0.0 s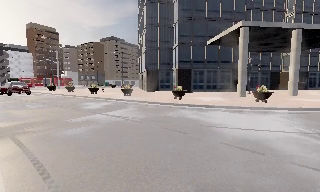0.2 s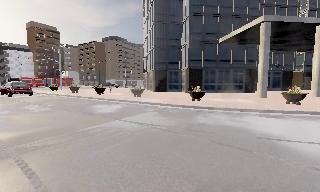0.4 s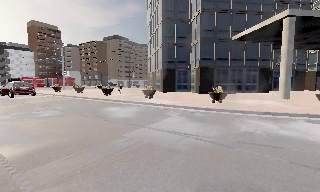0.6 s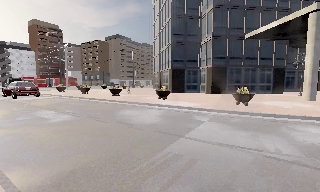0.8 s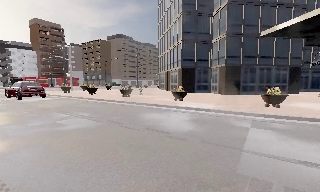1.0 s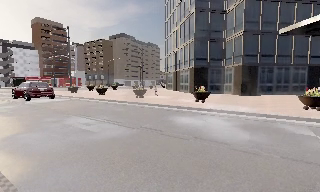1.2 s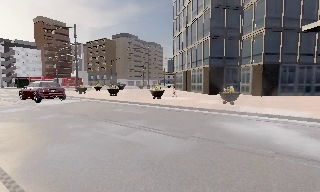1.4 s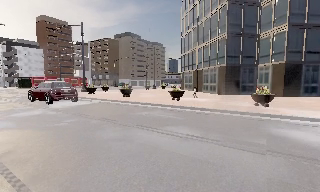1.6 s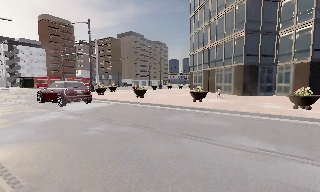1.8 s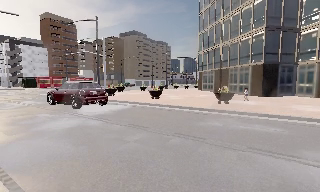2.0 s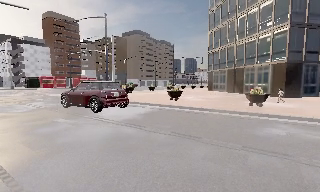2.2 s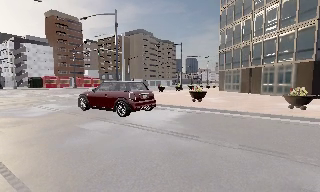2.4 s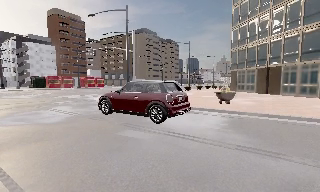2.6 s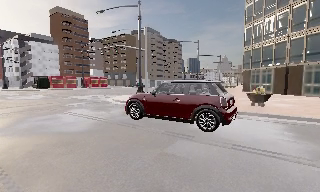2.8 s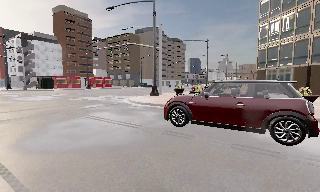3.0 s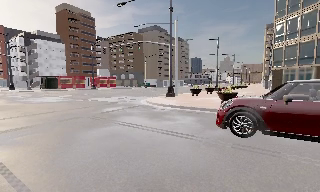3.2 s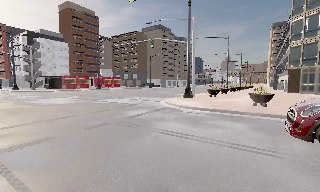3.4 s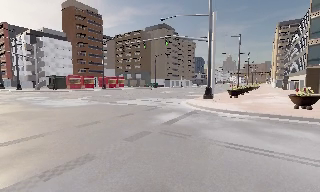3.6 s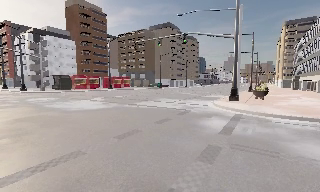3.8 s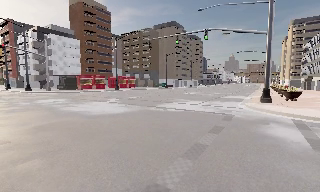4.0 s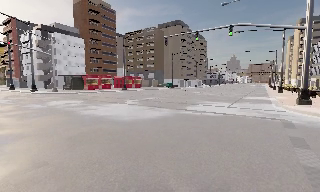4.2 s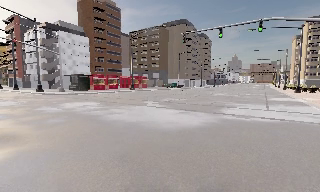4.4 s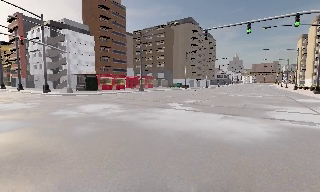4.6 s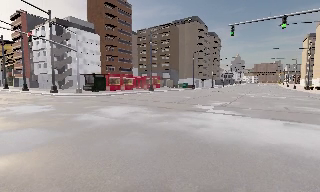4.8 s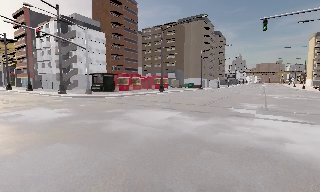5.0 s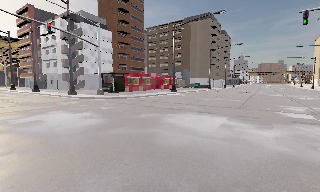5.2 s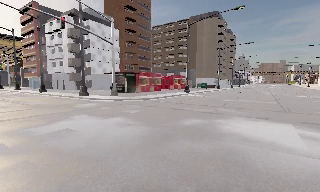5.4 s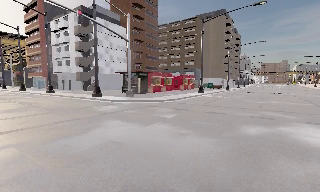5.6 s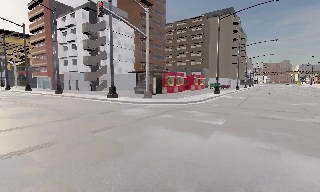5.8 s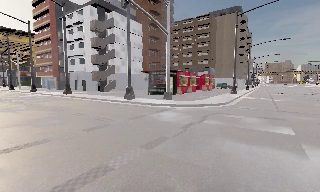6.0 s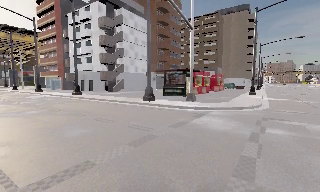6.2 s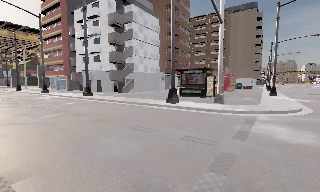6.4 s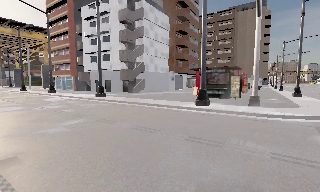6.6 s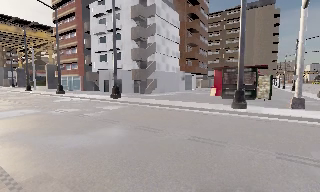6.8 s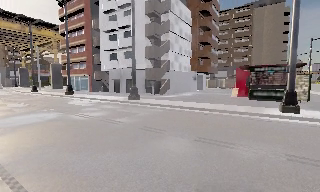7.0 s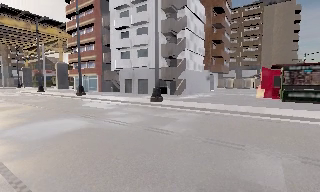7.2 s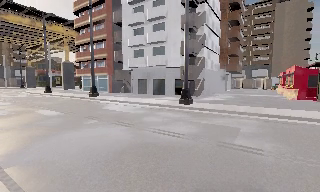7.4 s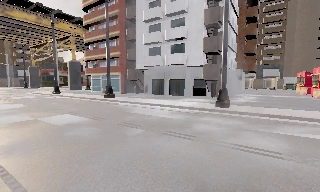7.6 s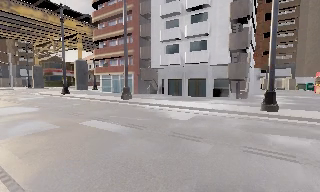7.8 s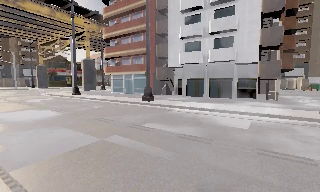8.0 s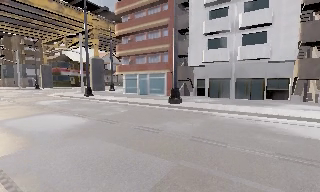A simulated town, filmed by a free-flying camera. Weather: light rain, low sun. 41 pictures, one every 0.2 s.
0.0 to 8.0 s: The camera travels to its left and forward, about 80 m, so close, fixed things drift to the right.
The film runs backward here.
